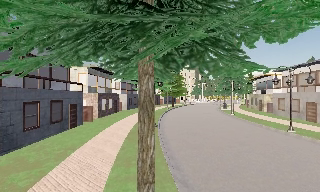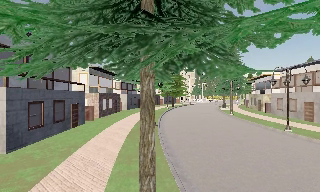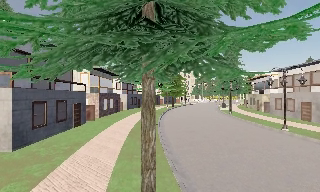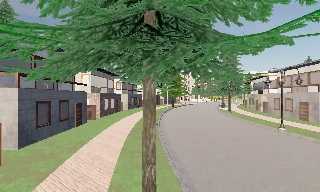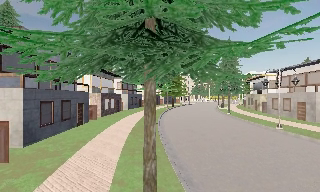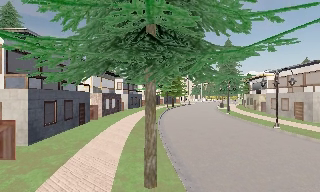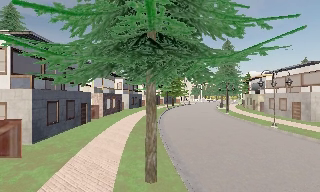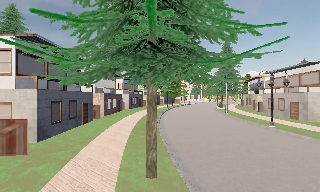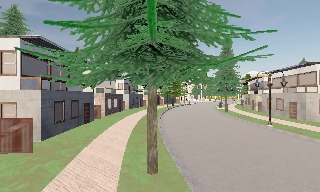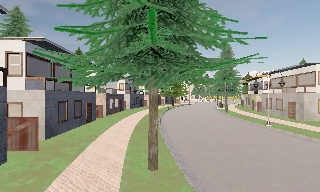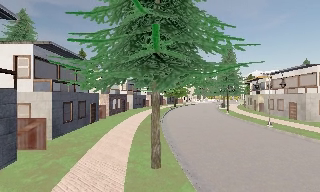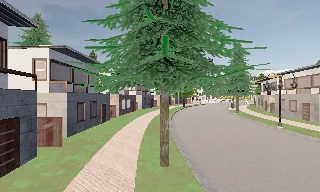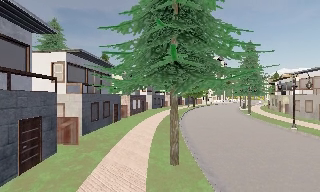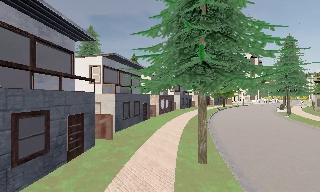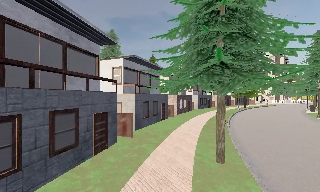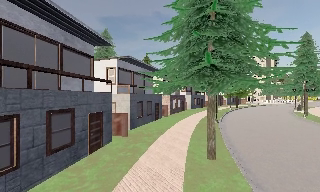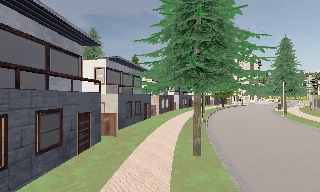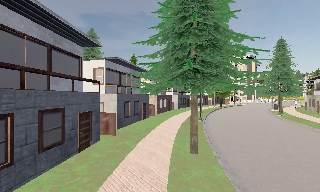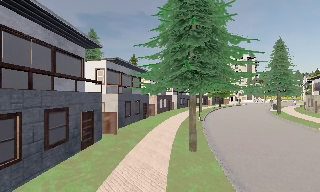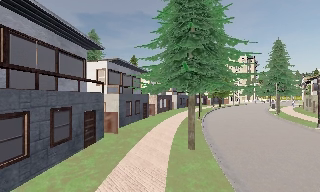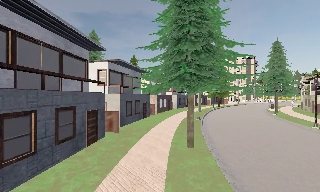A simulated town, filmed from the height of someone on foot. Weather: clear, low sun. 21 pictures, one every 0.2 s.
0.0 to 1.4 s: The camera travels backward, about 2 m, so what stands in front gets smaller.
1.4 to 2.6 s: The scene slides to the right, as the camera pans about 20 degrees to its left. It travels backward, about 1.5 m, so what stands in front gets smaller.
2.6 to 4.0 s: The camera travels backward, about 2 m, so what stands in front gets smaller.
The film runs backward here.
